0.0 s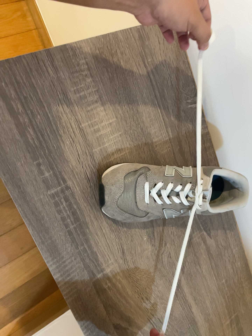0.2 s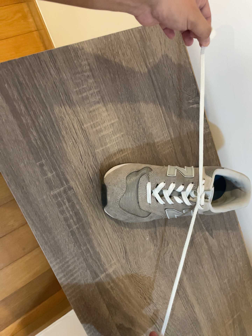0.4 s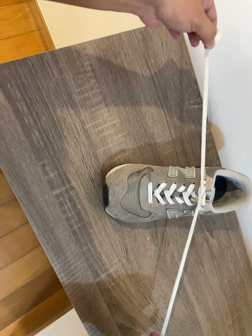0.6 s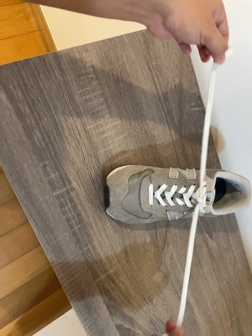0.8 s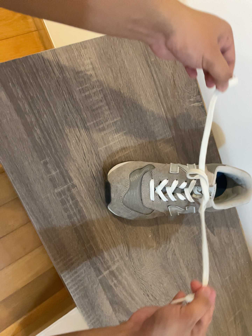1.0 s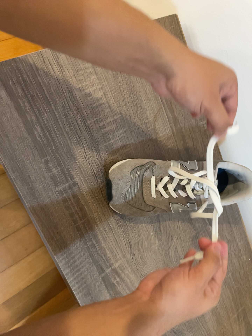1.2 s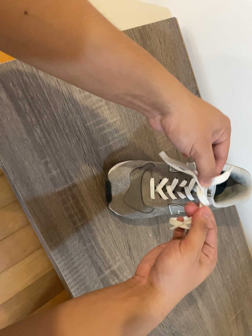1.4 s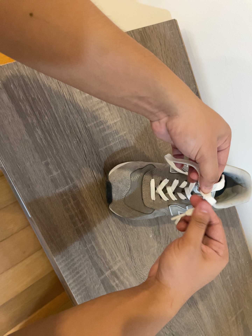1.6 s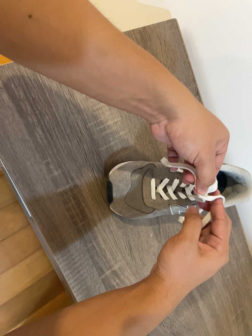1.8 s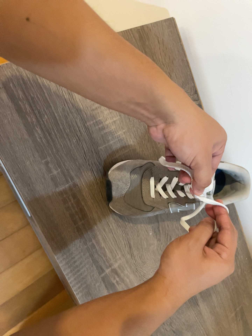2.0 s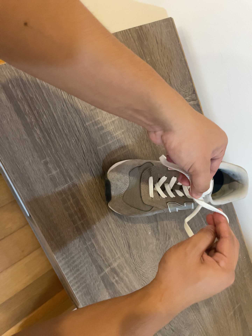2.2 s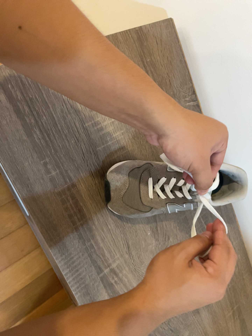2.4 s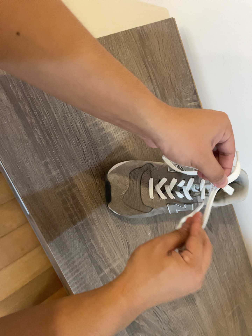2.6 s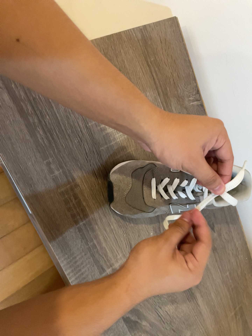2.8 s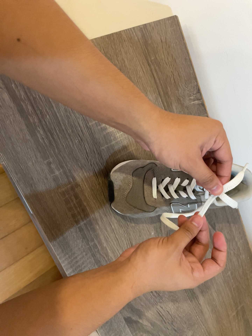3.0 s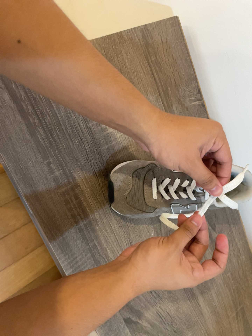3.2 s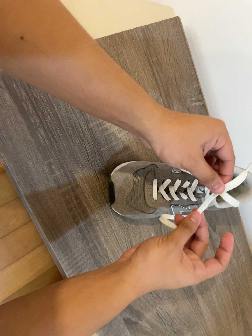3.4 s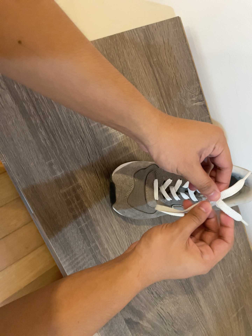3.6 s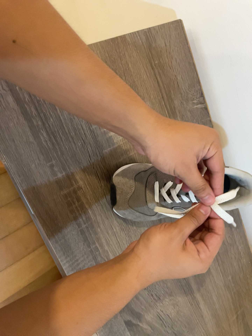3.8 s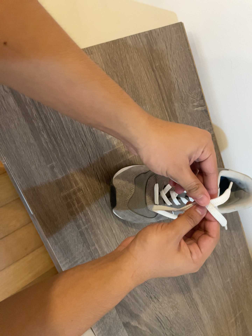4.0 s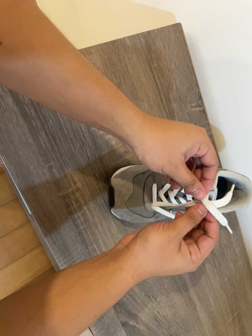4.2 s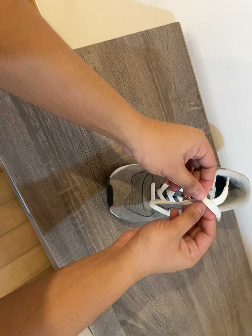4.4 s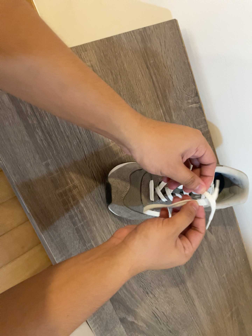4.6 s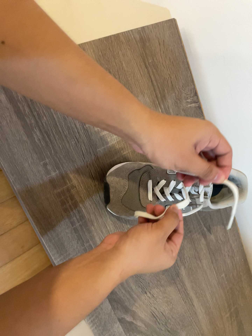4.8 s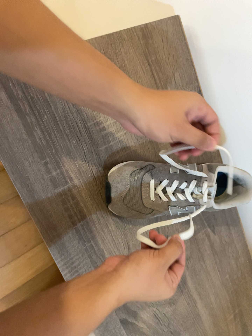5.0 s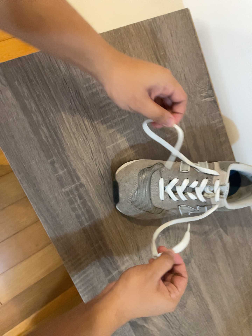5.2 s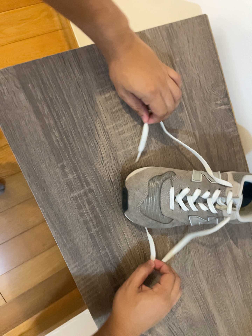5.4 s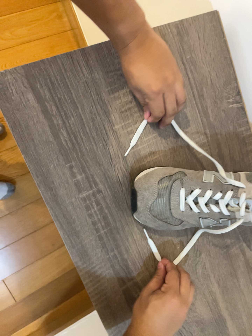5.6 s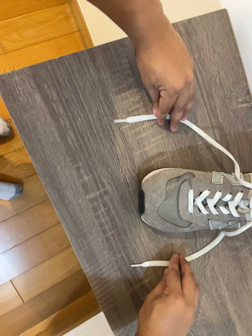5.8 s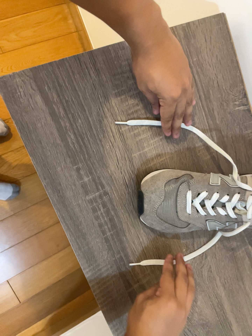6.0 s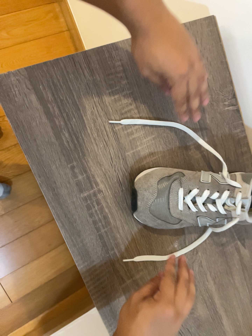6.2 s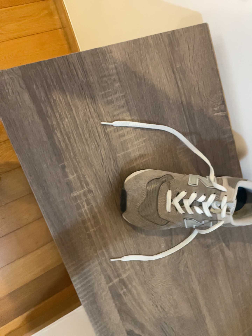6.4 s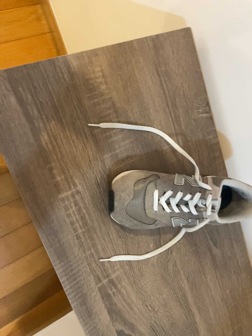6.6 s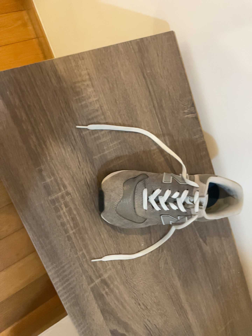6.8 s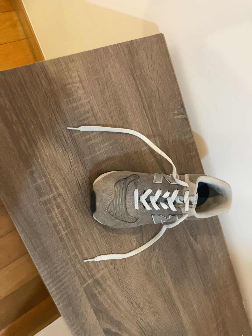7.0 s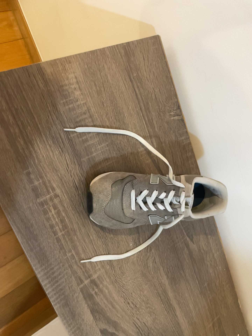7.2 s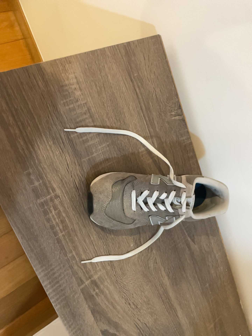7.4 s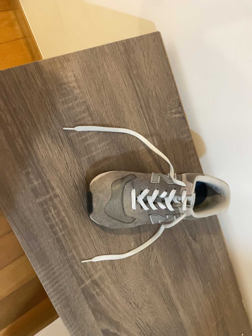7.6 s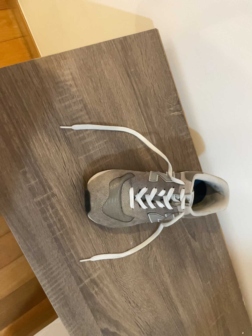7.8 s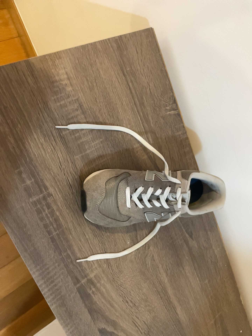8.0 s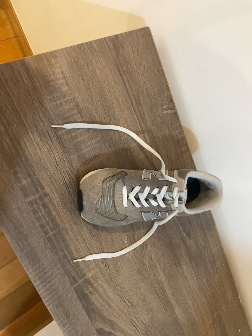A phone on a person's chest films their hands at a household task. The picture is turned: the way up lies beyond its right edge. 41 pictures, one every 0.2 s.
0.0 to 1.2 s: The camera shifts only a little, or ends up much as it began.
1.2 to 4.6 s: The camera shifts only a little, or ends up much as it began.
4.6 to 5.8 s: The camera shifts only a little, or ends up much as it began.
5.8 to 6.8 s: The scene slides to the left, as the camera pans about 10 degrees to its right.
6.8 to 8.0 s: The camera shifts only a little, or ends up much as it began.
The film runs backward here.
